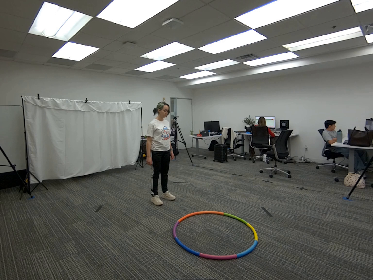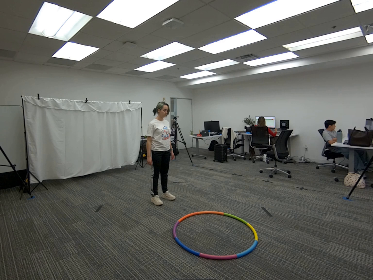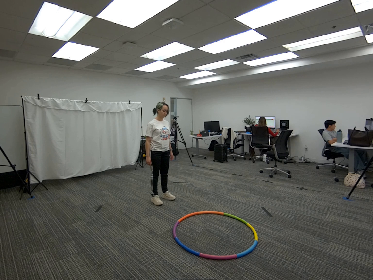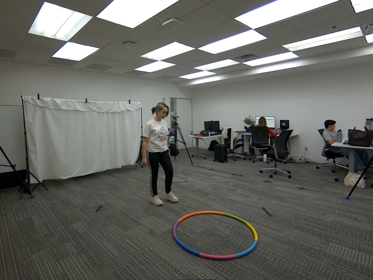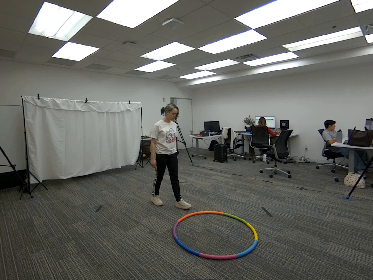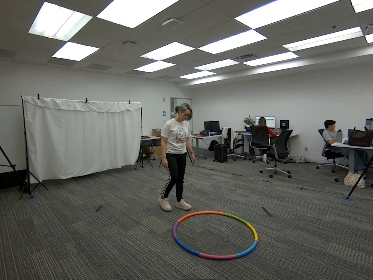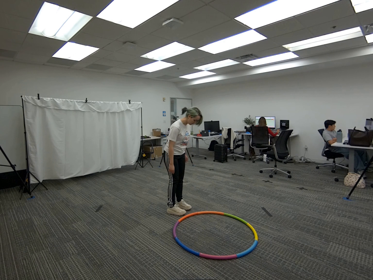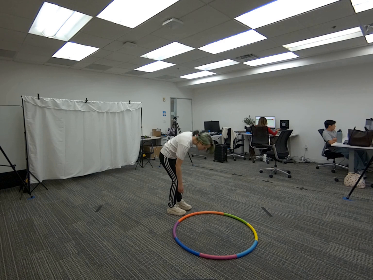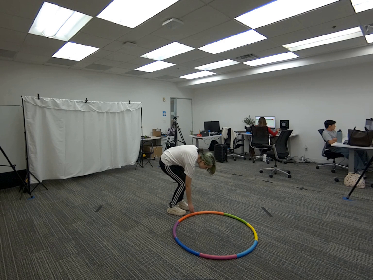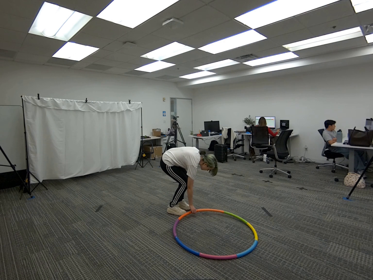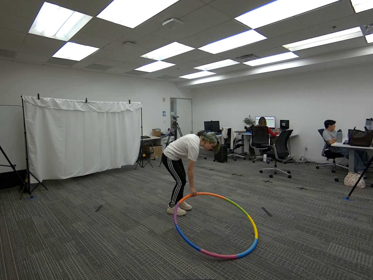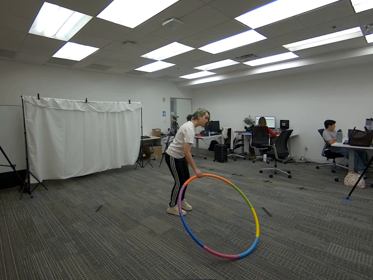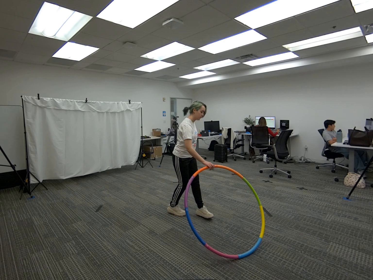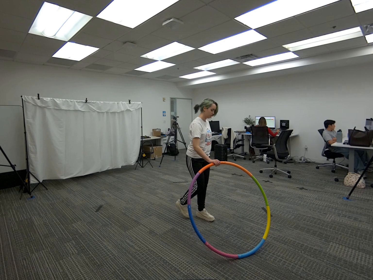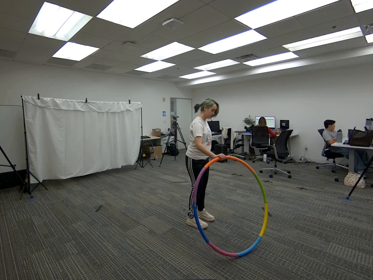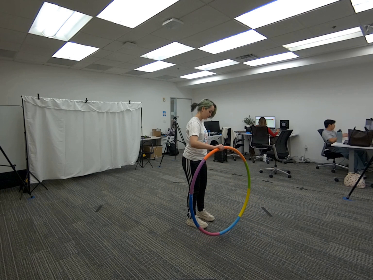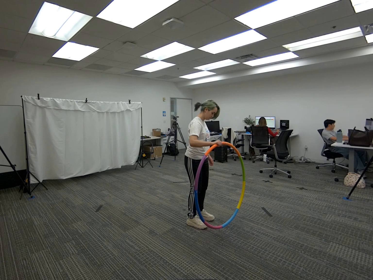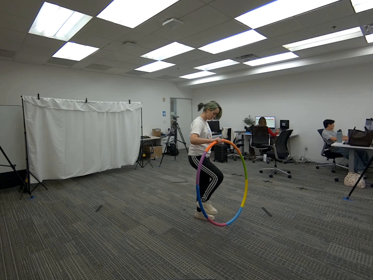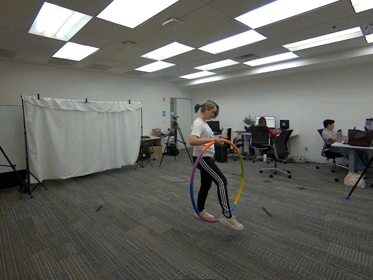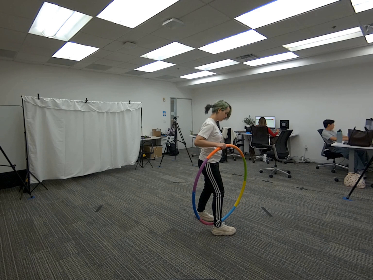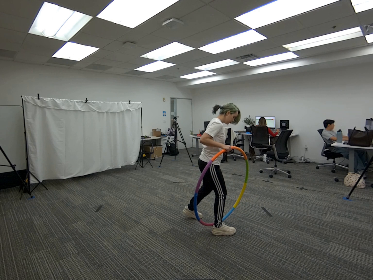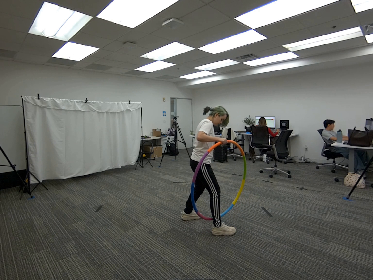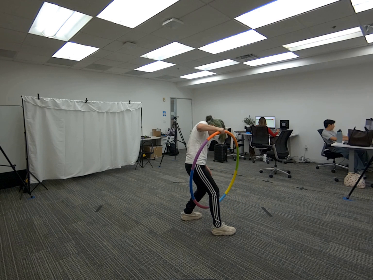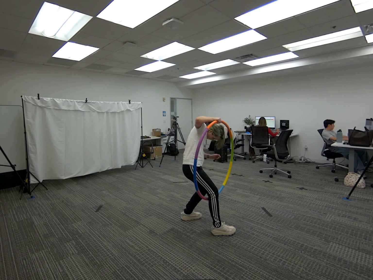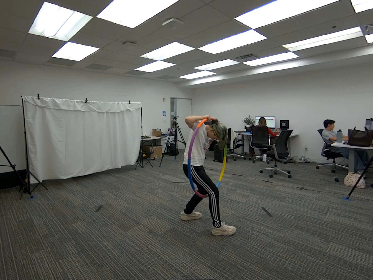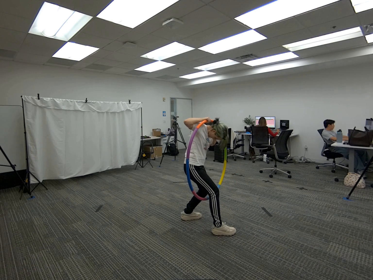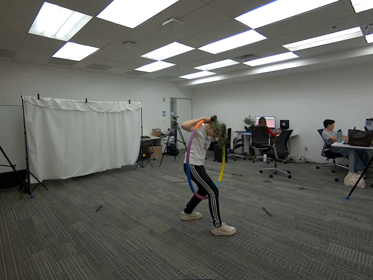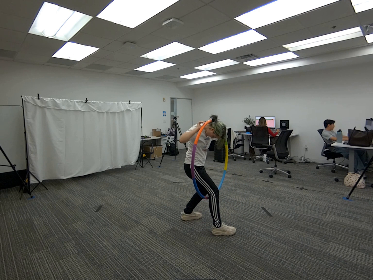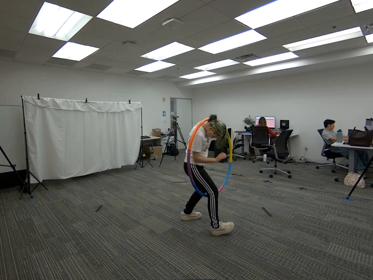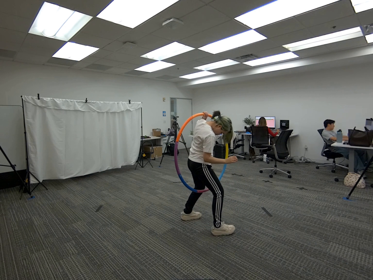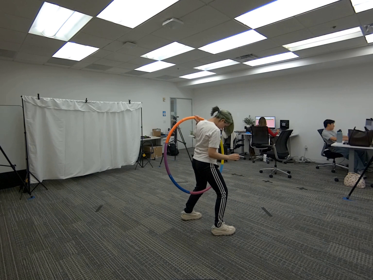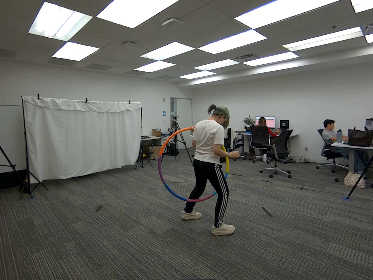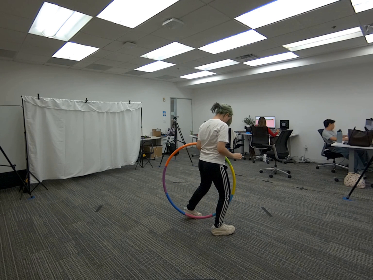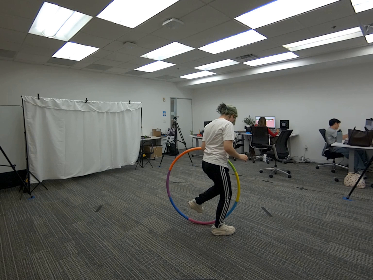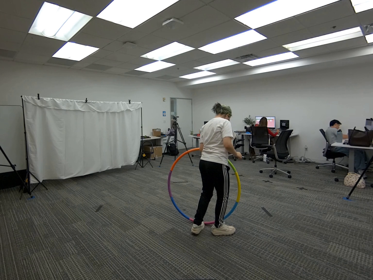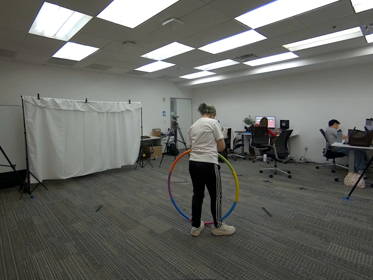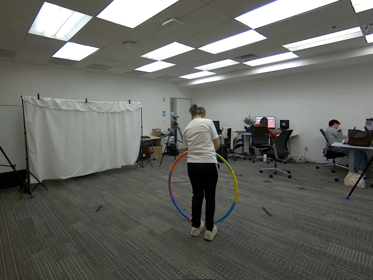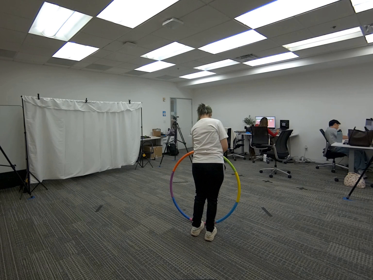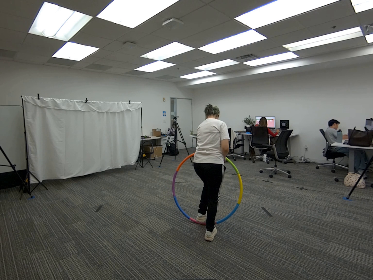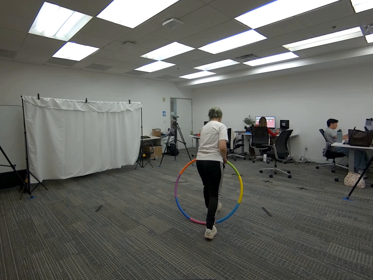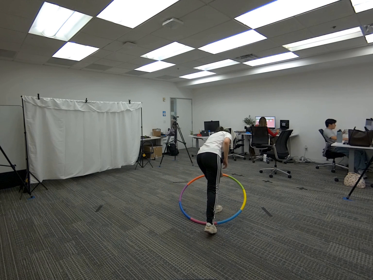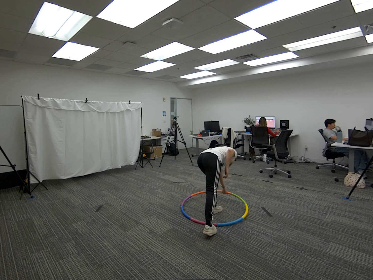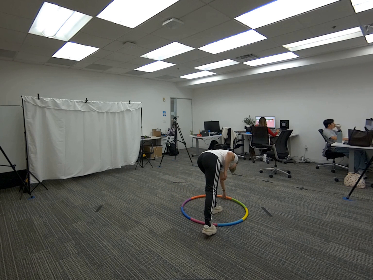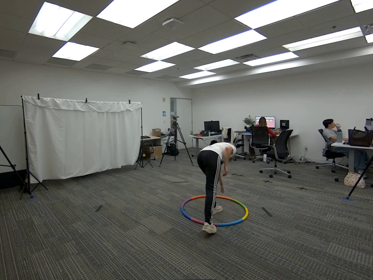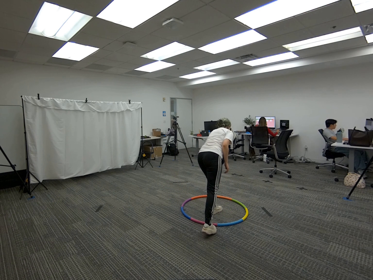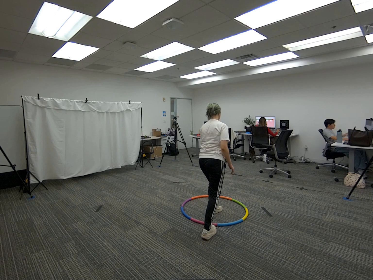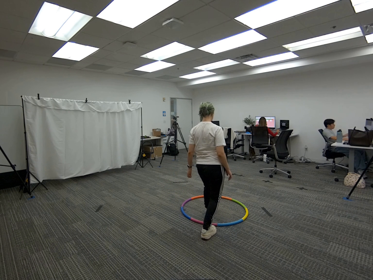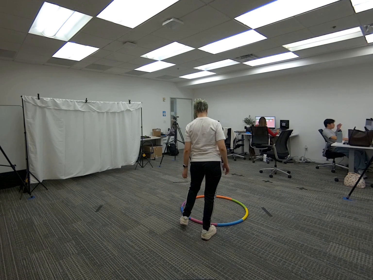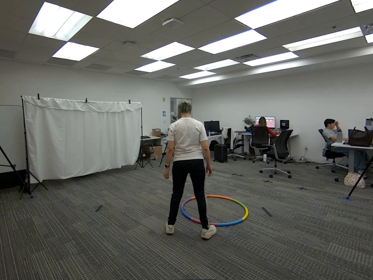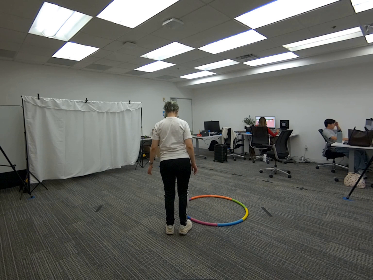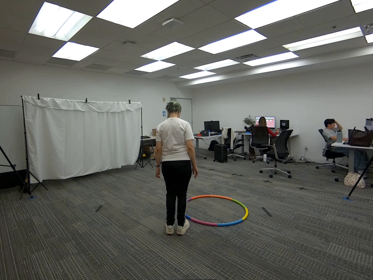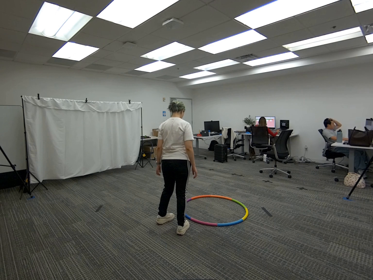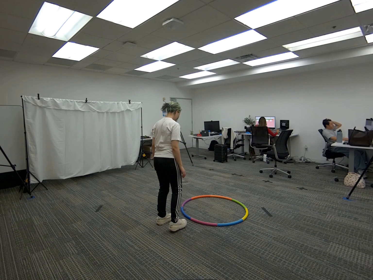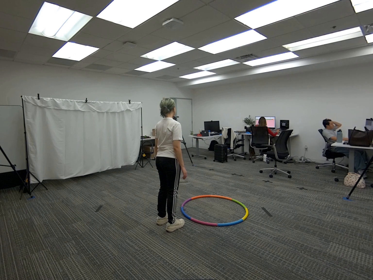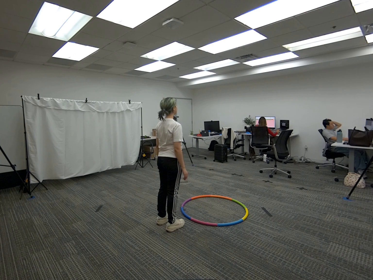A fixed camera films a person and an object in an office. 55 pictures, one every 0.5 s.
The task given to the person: Walk over to the hula hoop on the floor and grasp it with your right hand keeping the hula hoop vertical. Pass your right foot through the hula hoop and then your head and torso while shifting the hula hoop from your right hand to the left hand. Finally step through the hula hoop using your left leg. Place the hula hoop on the floor.
